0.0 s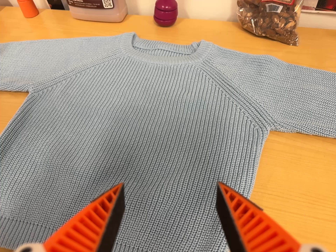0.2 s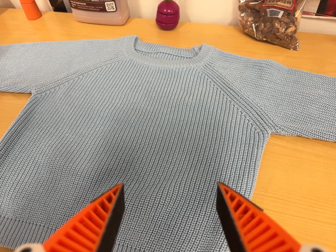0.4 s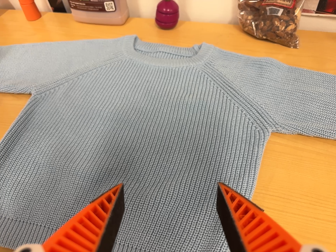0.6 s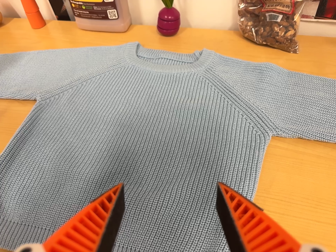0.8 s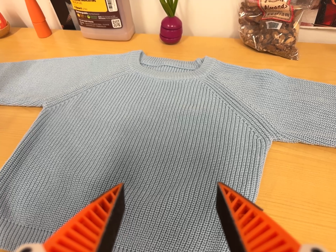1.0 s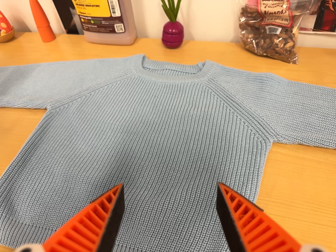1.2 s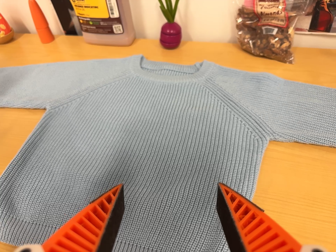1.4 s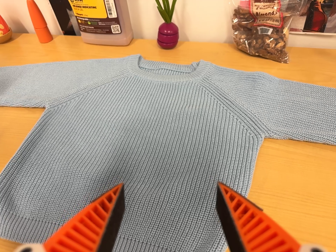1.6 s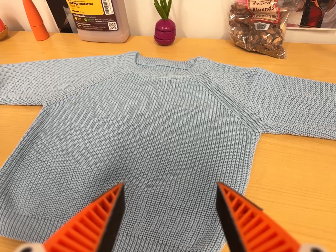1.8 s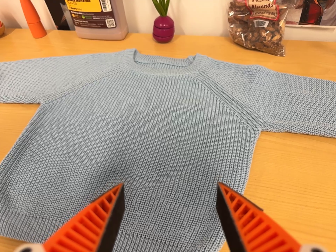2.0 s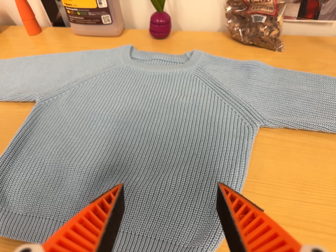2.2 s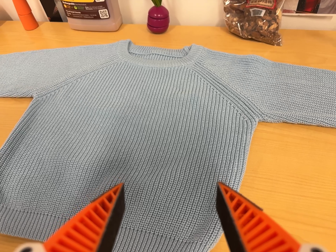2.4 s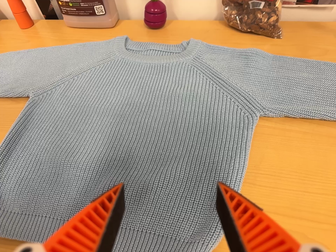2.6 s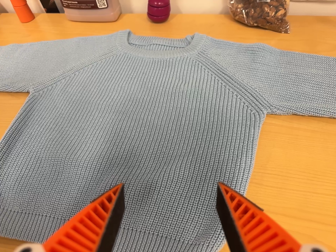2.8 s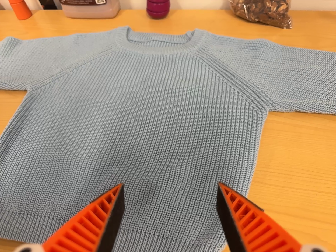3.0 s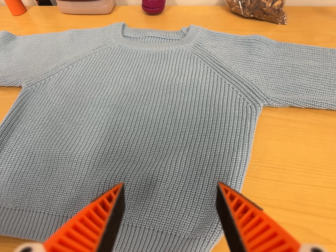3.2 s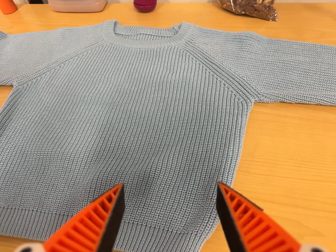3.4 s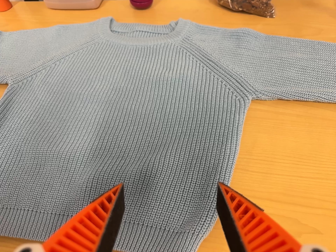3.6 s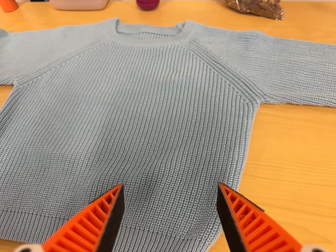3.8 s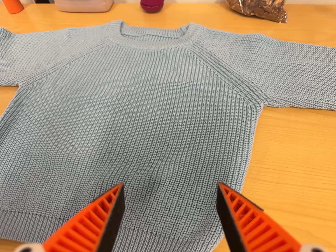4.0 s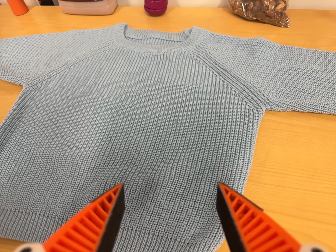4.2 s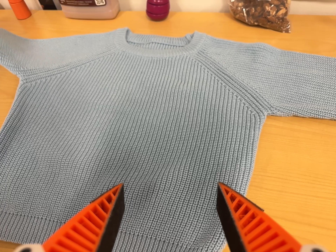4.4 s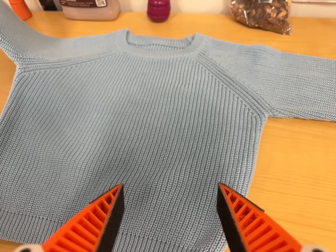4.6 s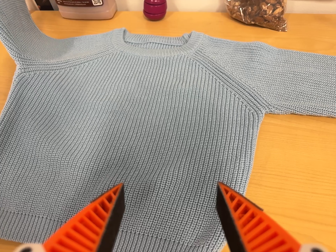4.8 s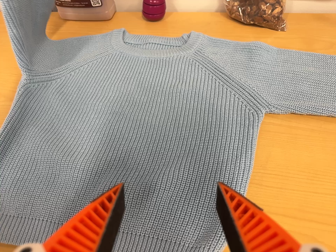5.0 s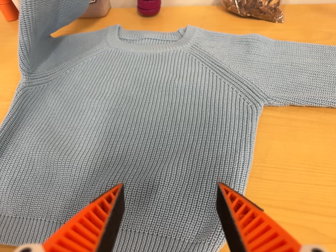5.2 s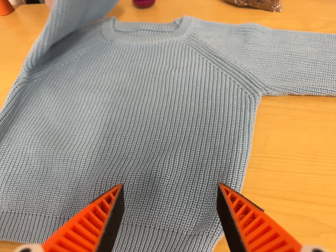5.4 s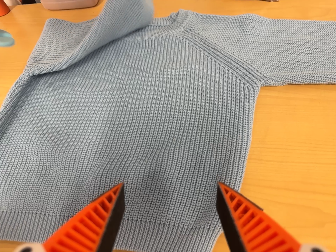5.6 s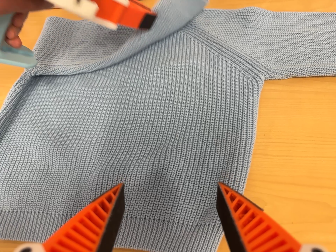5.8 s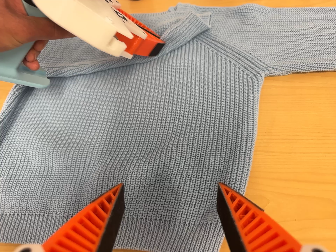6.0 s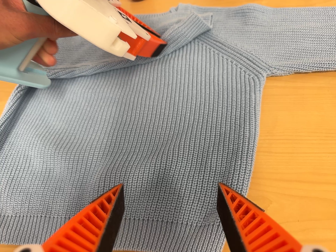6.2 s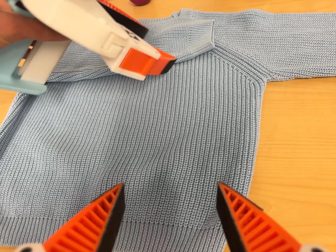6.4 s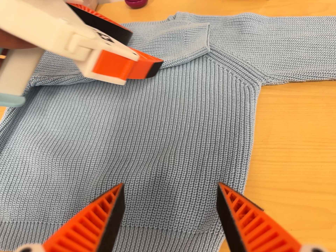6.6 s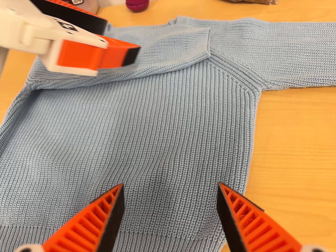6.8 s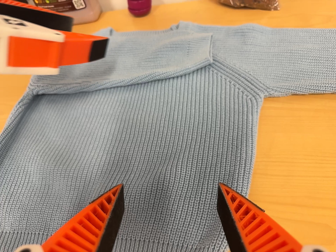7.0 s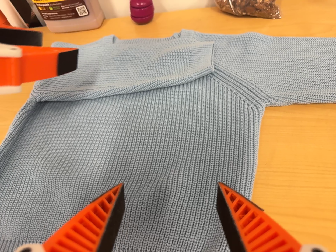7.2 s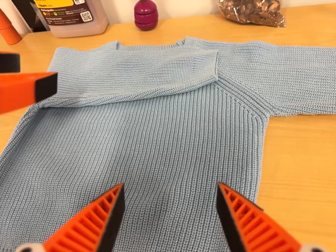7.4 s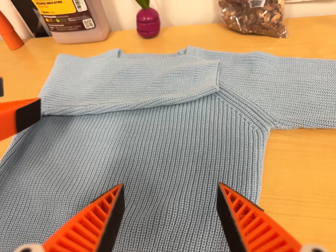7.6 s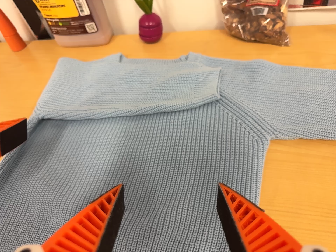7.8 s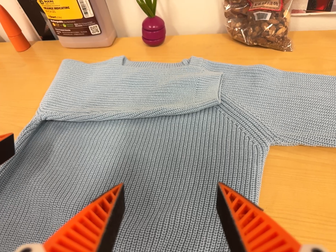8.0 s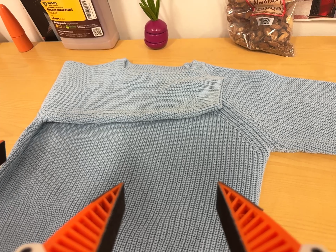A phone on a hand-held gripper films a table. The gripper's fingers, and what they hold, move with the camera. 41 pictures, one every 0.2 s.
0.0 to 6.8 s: The camera rolls about its line of sight by about 10 degrees, and the scene rotates counterclockwise.
6.8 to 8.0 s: The camera travels toward the top of its view, about 5 cm, so close, fixed things drift downward.
The film runs forward here.
